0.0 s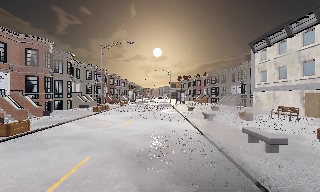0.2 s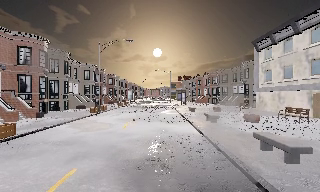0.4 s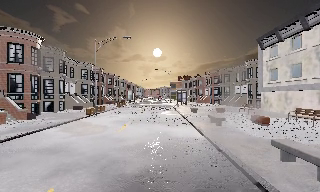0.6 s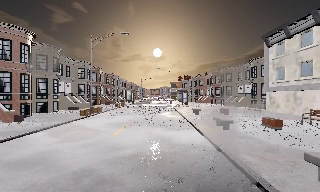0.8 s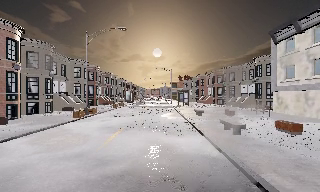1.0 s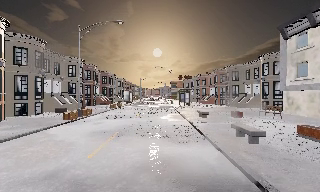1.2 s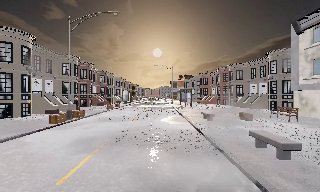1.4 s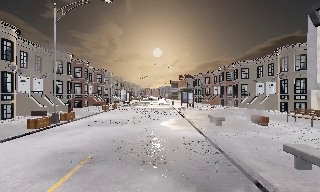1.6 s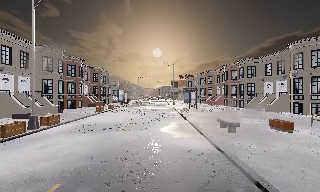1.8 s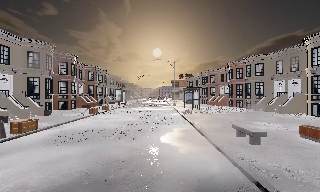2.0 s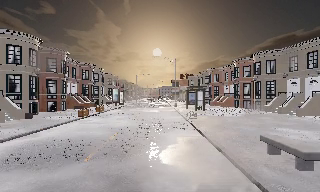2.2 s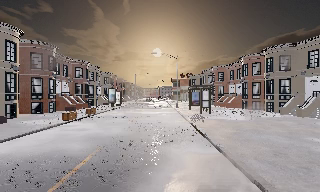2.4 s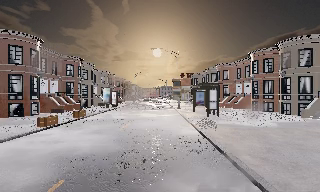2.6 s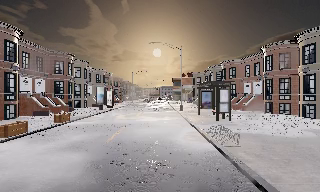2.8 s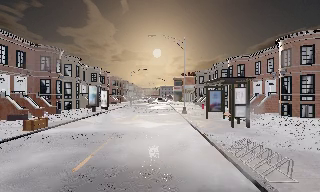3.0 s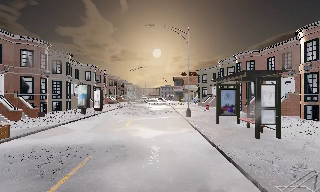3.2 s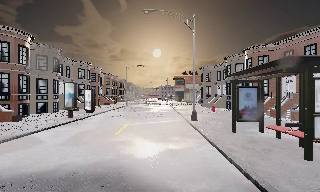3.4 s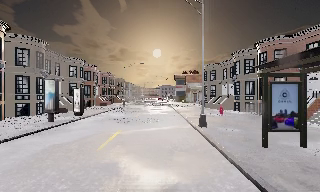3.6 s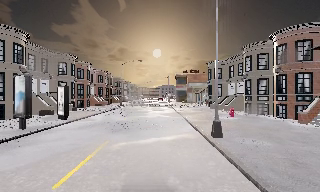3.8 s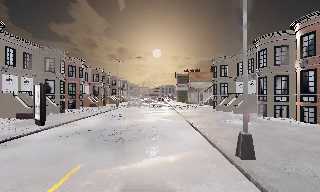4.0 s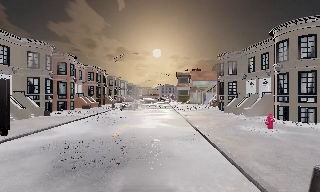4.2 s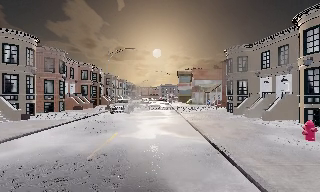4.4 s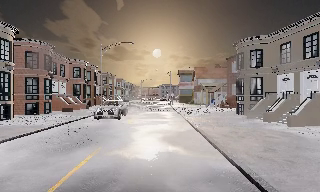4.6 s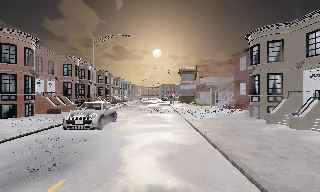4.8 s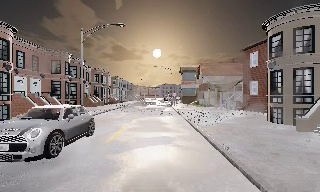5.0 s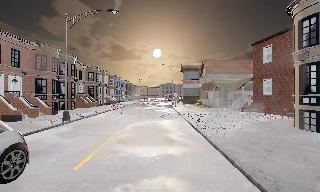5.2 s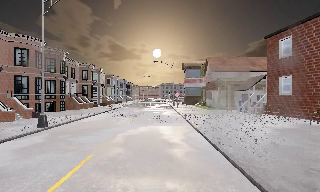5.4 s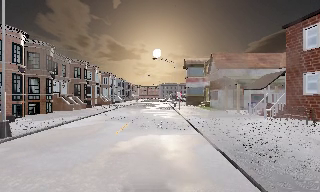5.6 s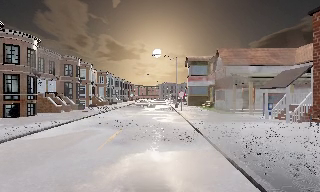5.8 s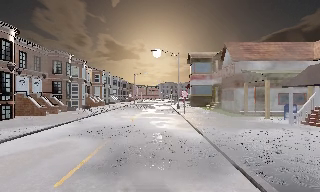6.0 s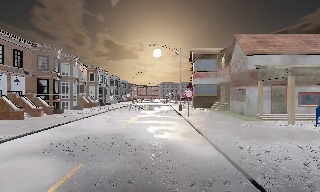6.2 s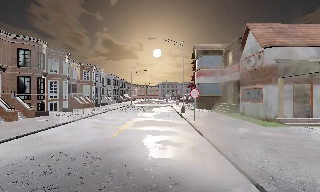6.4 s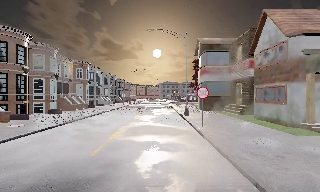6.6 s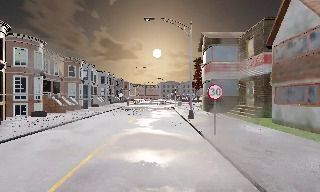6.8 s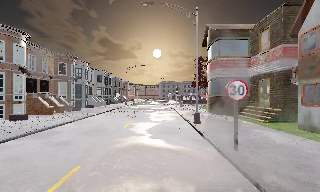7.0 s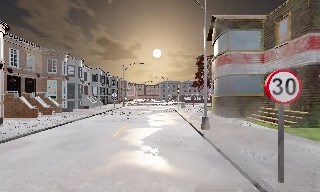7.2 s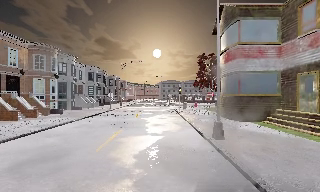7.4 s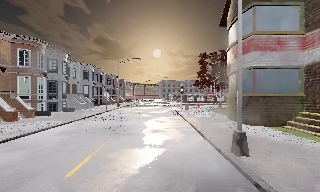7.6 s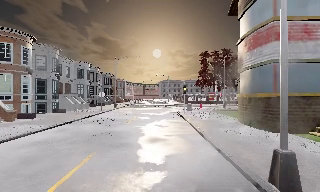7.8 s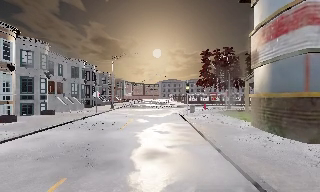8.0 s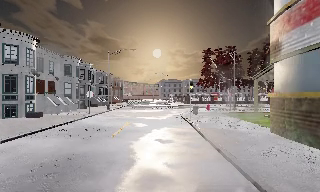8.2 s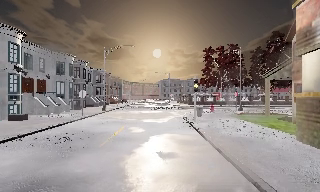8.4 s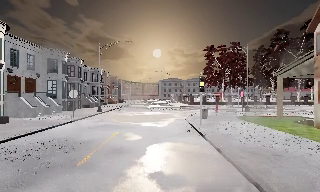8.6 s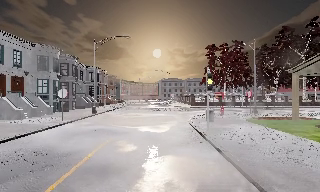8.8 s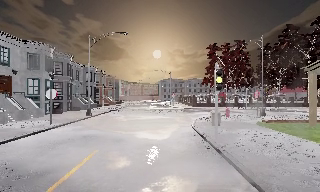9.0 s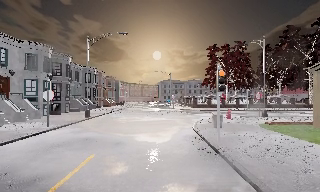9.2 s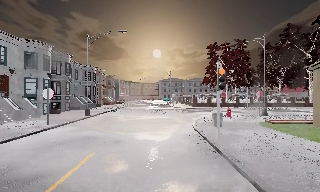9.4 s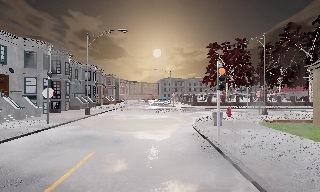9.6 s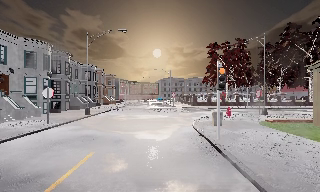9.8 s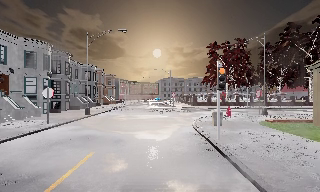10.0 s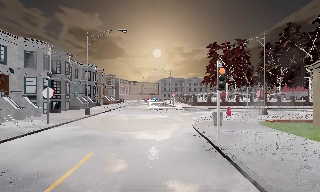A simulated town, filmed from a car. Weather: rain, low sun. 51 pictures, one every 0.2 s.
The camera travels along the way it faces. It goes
forward.
0.0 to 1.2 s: The camera travels forward, about 6 m, so what stands in front looms larger. It gains speed.
1.2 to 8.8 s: The camera travels forward, about 75 m, so what stands in front looms larger.
8.8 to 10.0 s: The camera shifts only a little, or ends up much as it began.
The film runs forward here.
